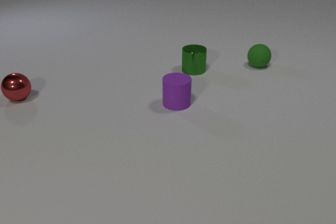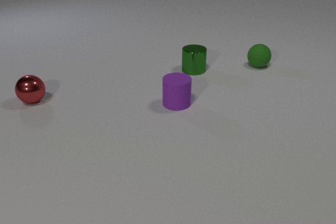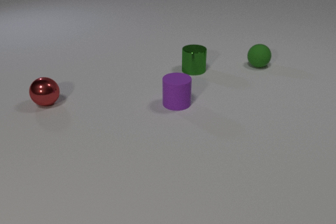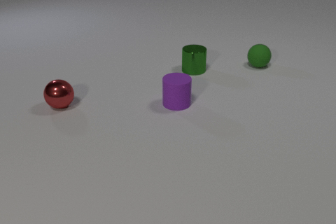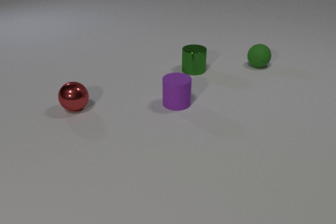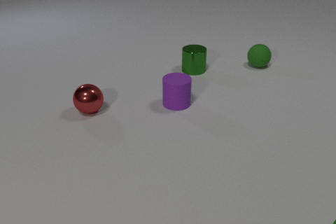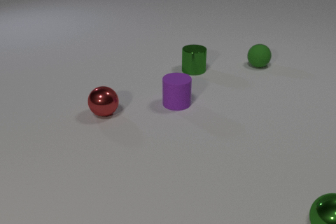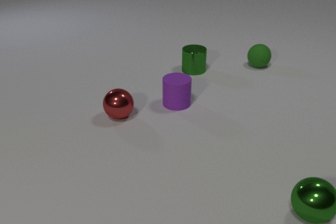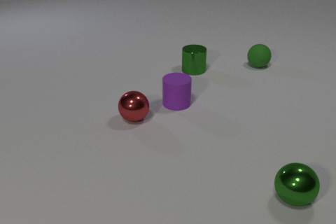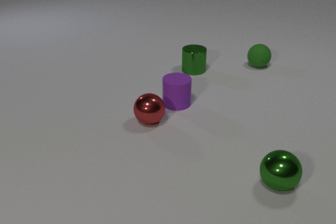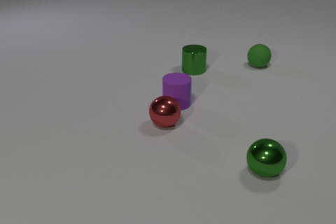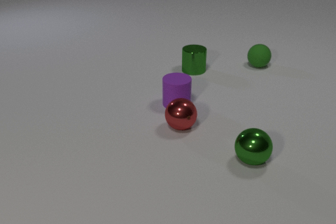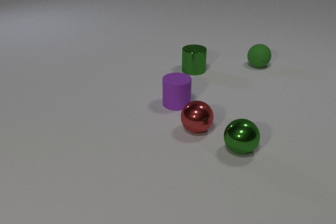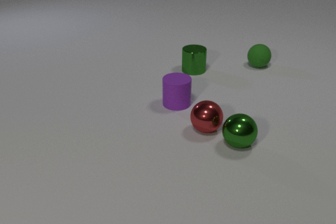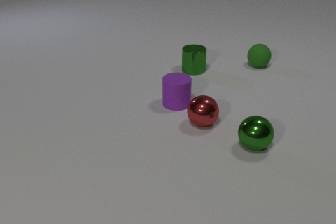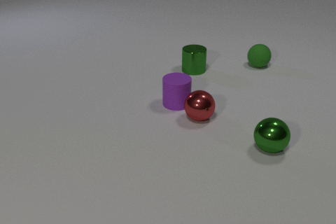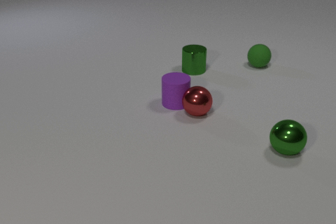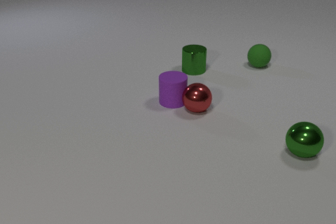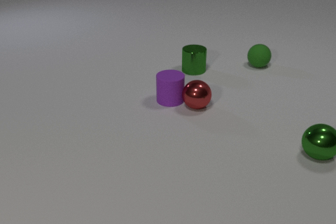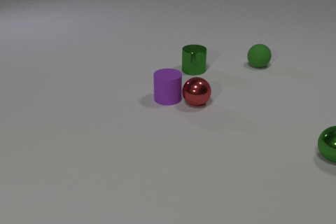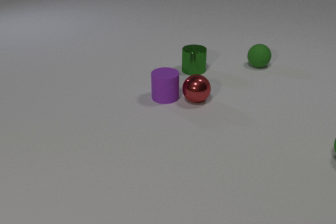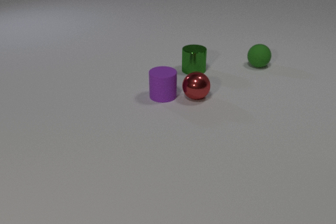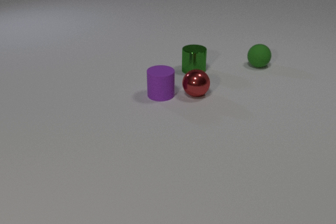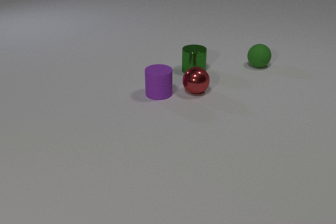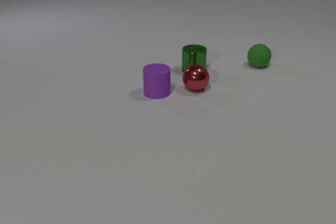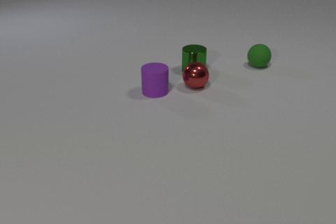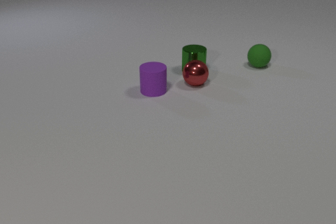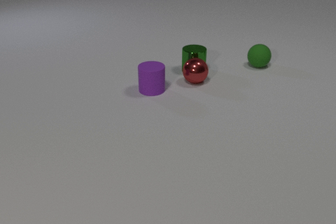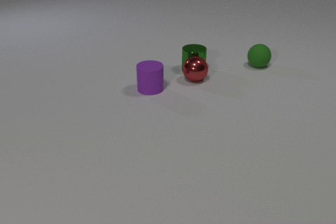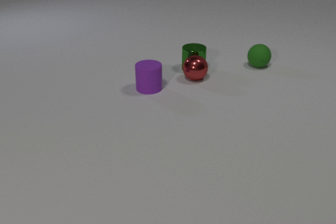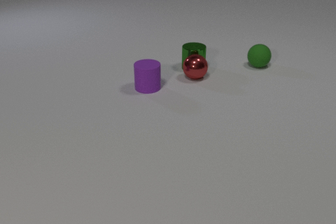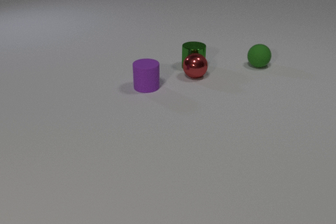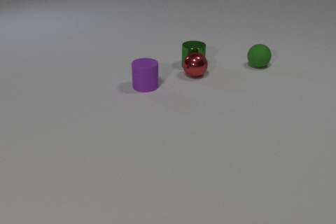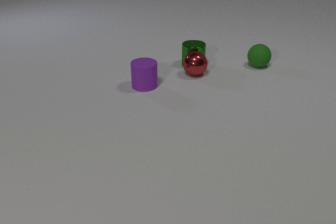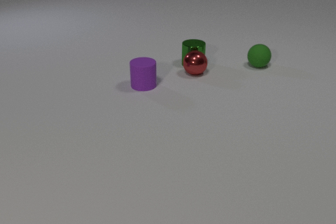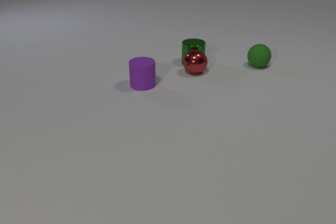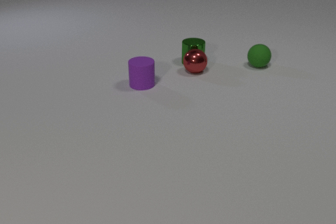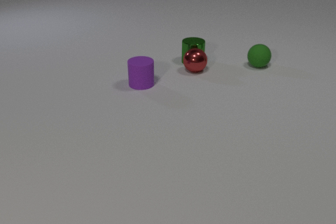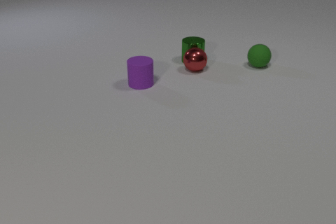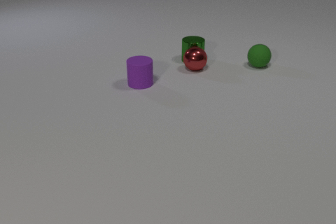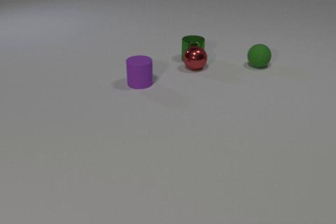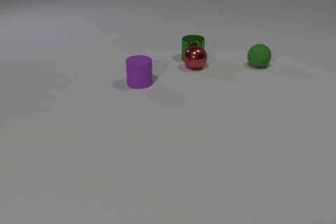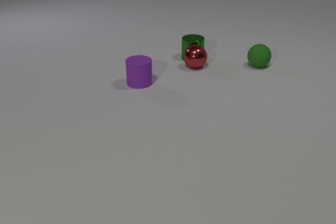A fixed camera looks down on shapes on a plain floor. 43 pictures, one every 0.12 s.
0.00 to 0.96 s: The green metal sphere comes in at the right edge, rolls to the left and away from the camera. The red metal sphere rolls to the right and toward the camera.
0.96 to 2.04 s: The green metal sphere rolls away from the camera. The red metal sphere rolls to the right. The green metal sphere and the red metal sphere collide. The red metal sphere and the purple rubber cylinder collide.
2.04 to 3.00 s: The green metal sphere rolls to the right, leaves at the right edge. The red metal sphere rolls away from the camera. The purple rubber cylinder slides away from the camera and to the left.
3.00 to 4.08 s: The red metal sphere rolls away from the camera. The purple rubber cylinder slides away from the camera and to the left. The green metal cylinder slides away from the camera. The red metal sphere and the green metal cylinder collide.
4.08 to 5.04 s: The red metal sphere rolls away from the camera. The purple rubber cylinder slides away from the camera. The green metal cylinder slides away from the camera.
How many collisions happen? 3.
What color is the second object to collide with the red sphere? purple.
How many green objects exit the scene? 1.
